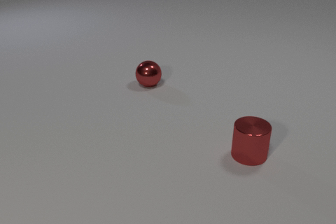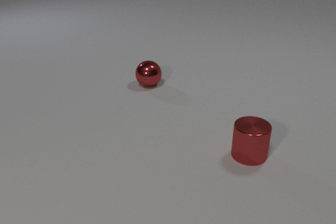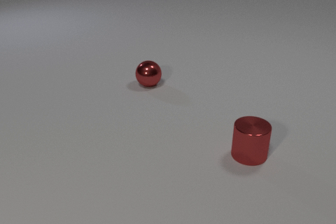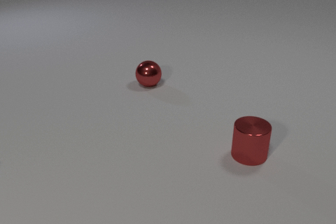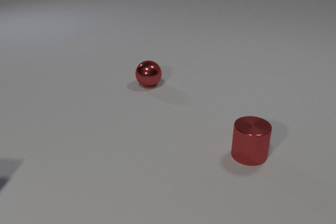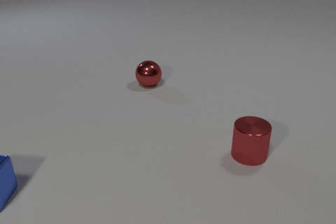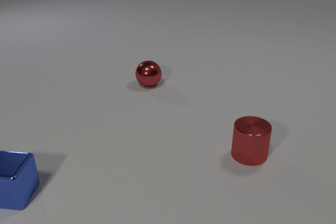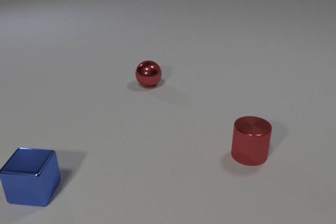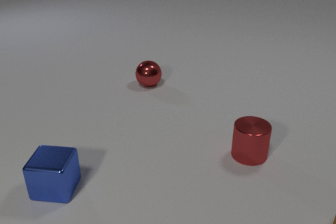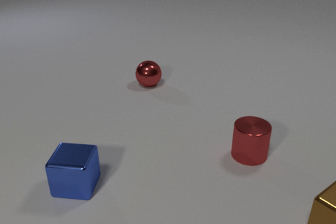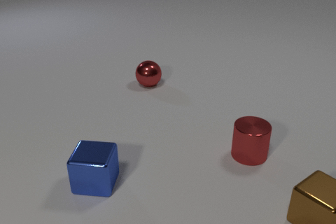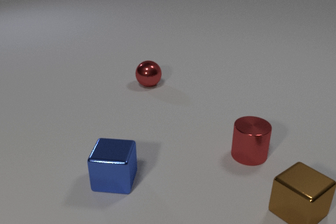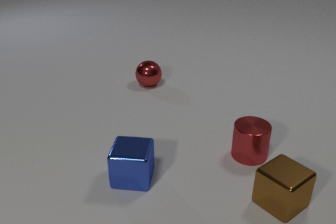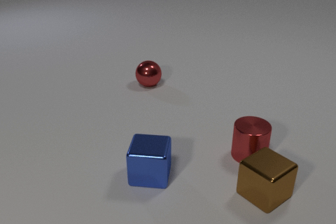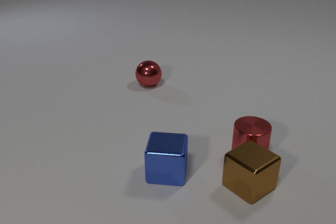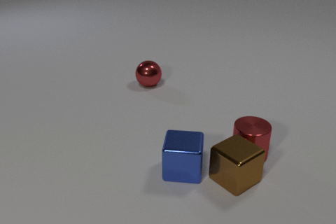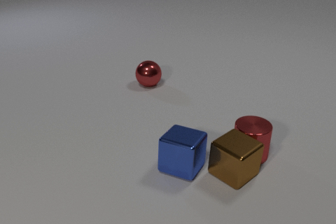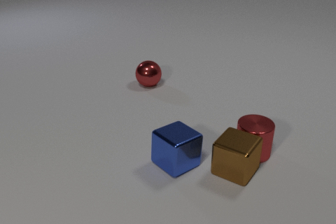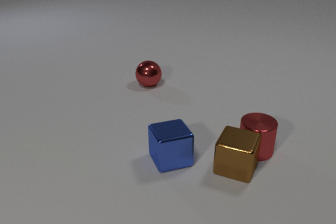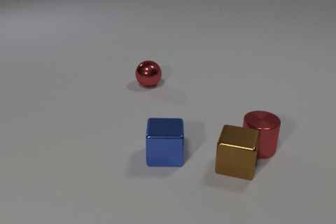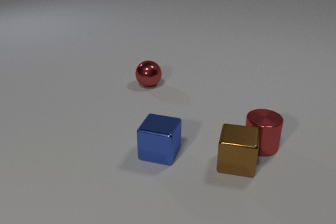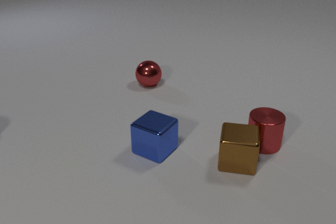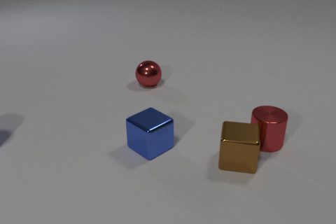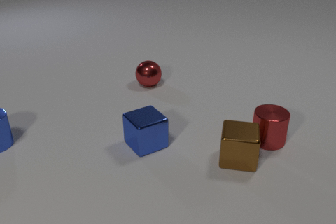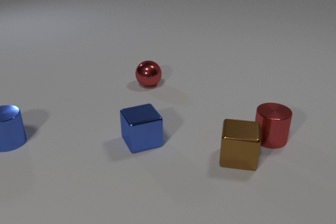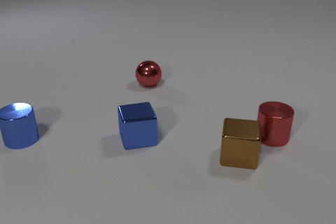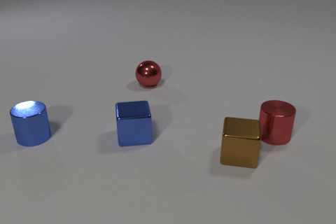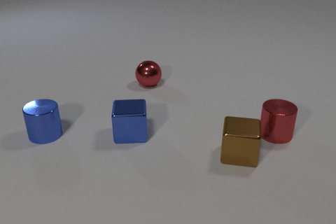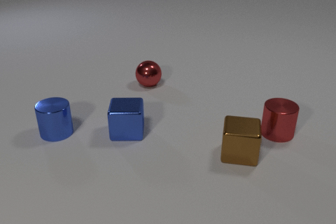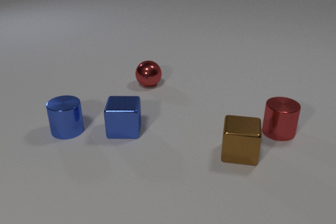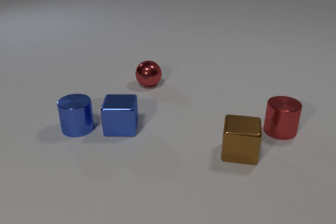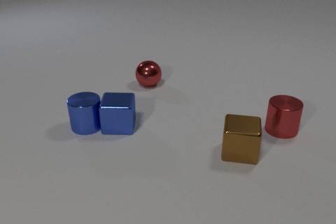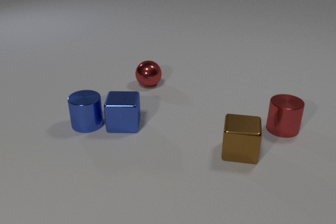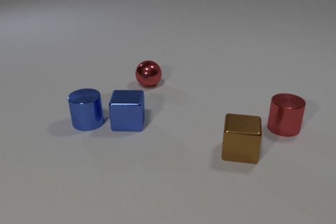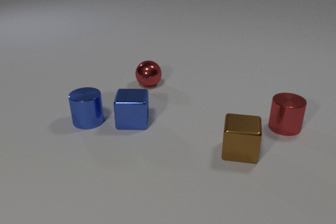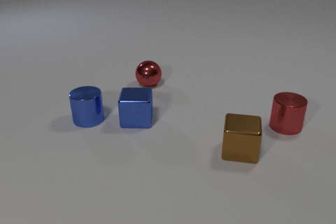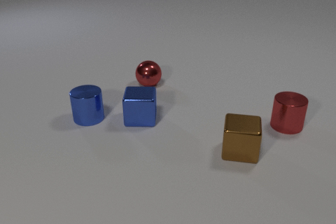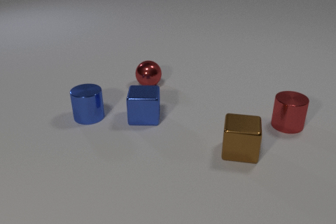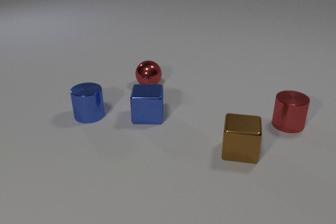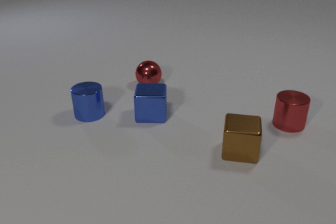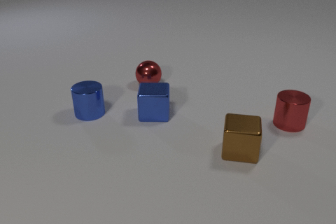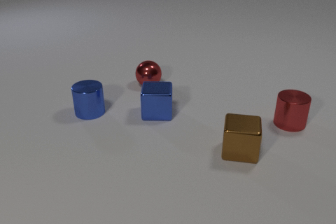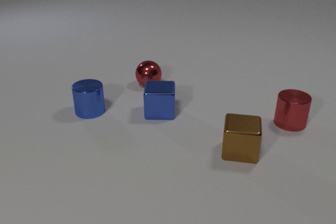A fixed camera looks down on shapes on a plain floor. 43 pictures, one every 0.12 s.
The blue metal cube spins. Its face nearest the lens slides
to the left.
The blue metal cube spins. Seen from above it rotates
clockwise.
0.00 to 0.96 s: The blue metal cube comes in at the left edge, slides to the right.
0.96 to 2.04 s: The blue metal cube slides to the right, spins so that its near face slides to the left, clockwise seen from above. The brown metal cube comes in at the right edge, slides to the left and away from the camera. The blue metal cube and the brown metal cube collide. The brown metal cube and the red metal cylinder collide.
2.04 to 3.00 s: The blue metal cube slides away from the camera and to the left, spins so that its near face slides to the left, clockwise seen from above. The brown metal cube slides away from the camera, spins so that its near face slides to the right, counterclockwise seen from above. The blue metal cylinder comes in at the left edge, slides to the right. The red metal cylinder slides away from the camera and to the right.
3.00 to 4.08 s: The blue metal cube slides away from the camera. The brown metal cube slides away from the camera. The blue metal cylinder slides to the right. The red metal cylinder slides away from the camera and to the right. The blue metal cube and the blue metal cylinder collide.
4.08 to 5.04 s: The blue metal cube slides to the right and away from the camera. The blue metal cylinder slides away from the camera. The red metal cylinder slides away from the camera.
What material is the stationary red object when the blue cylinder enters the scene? metal.
How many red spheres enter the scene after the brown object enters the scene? 0.
What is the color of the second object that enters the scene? brown.
